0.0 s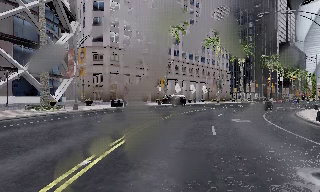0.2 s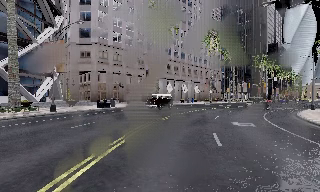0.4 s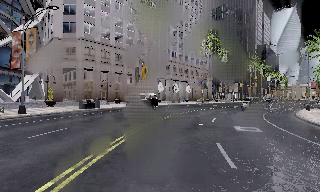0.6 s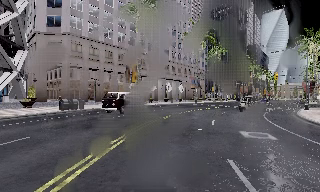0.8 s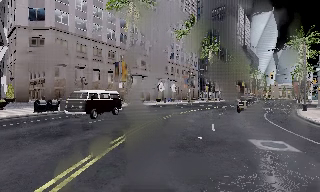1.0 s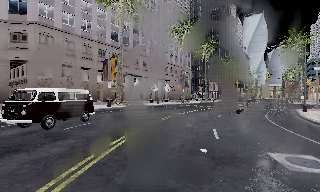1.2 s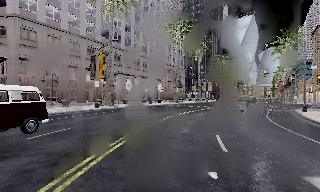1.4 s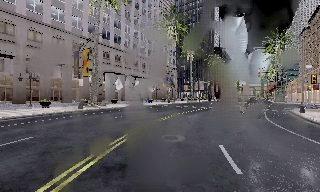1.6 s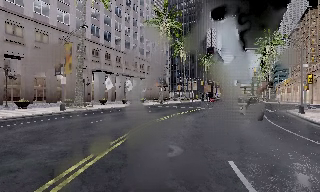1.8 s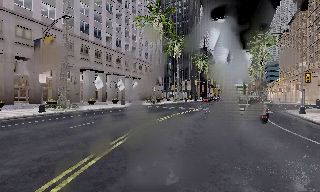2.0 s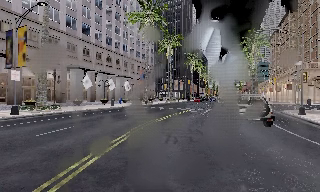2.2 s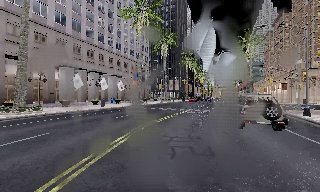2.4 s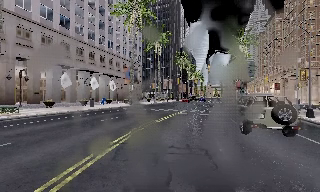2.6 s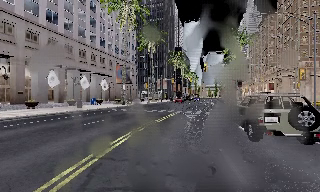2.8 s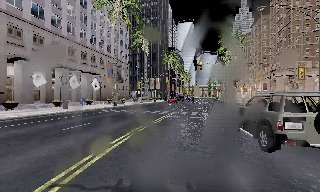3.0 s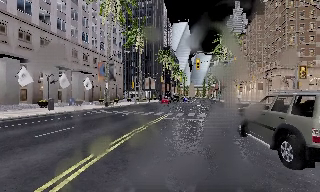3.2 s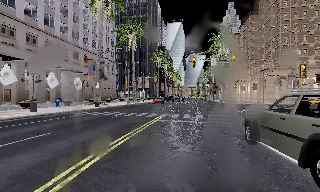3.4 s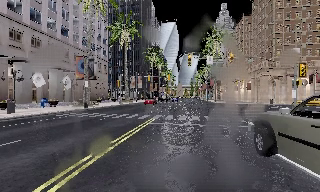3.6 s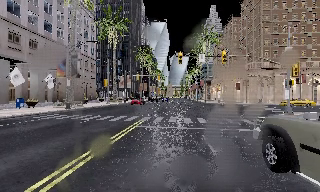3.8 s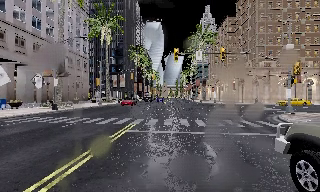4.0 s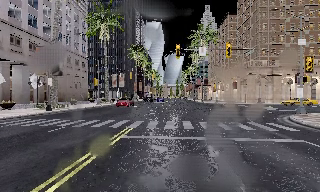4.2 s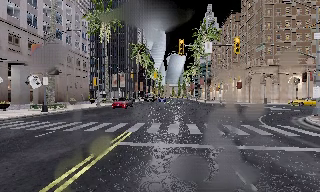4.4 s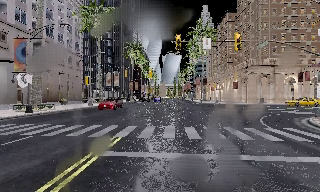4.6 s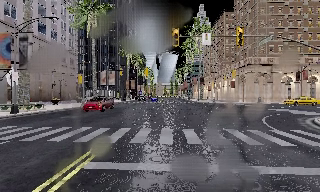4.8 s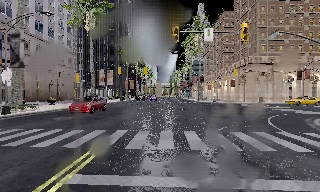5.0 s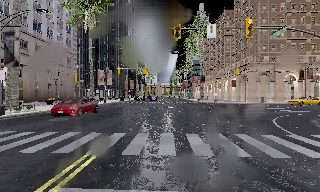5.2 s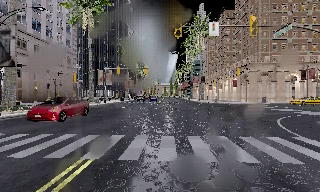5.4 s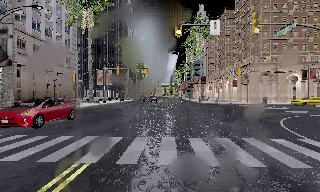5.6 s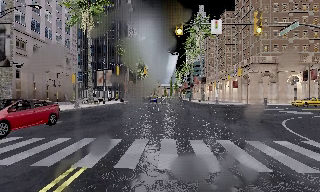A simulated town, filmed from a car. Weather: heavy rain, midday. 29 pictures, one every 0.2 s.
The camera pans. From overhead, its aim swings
clockwise.
The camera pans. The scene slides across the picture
to the left.
0.0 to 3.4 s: The camera pans to its right, which is clockwise from overhead, by about 40 degrees. It travels forward, about 25 m.
3.4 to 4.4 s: The camera travels forward, about 5 m, so what stands in front looms larger.
4.4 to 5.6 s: The camera travels forward, about 2.5 m, so what stands in front looms larger. It loses speed.
The film runs forward here.
